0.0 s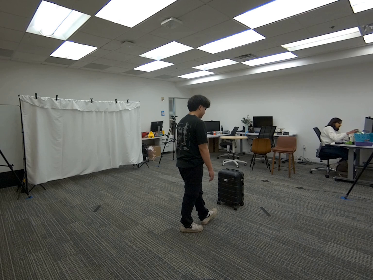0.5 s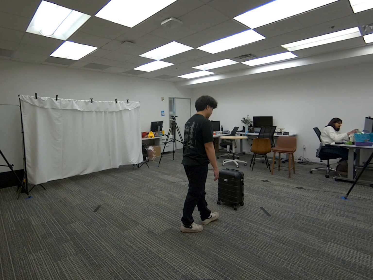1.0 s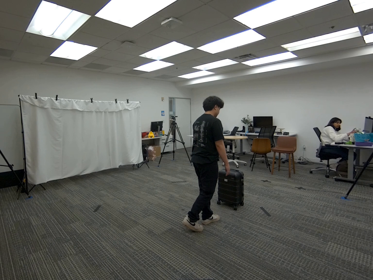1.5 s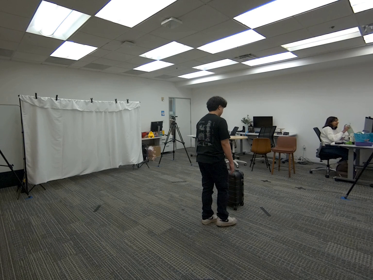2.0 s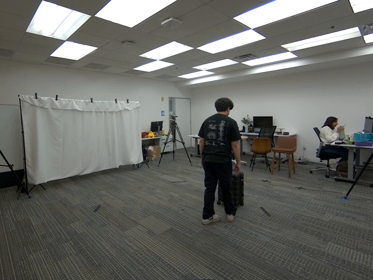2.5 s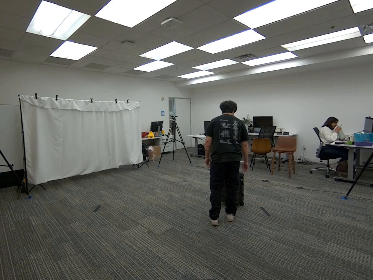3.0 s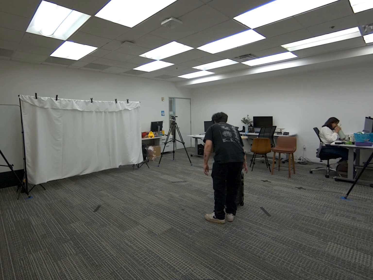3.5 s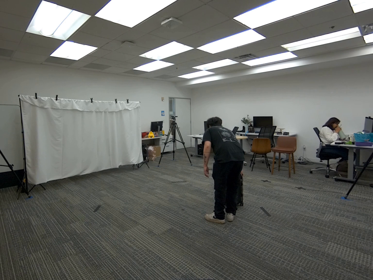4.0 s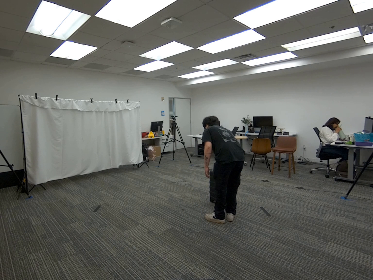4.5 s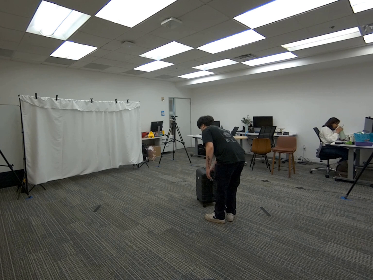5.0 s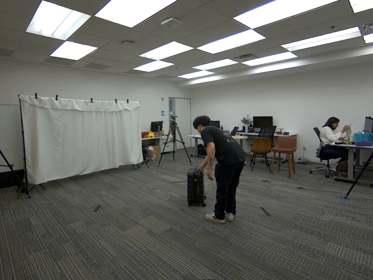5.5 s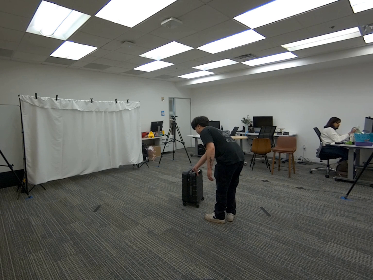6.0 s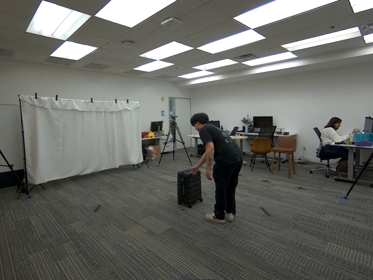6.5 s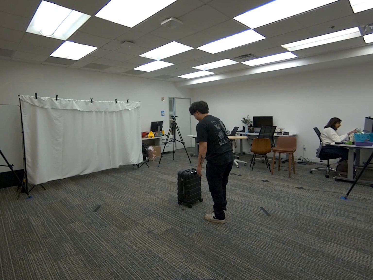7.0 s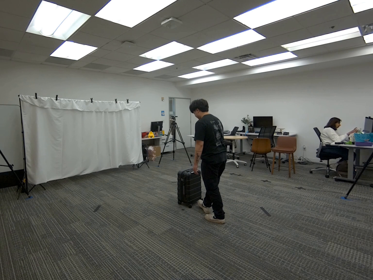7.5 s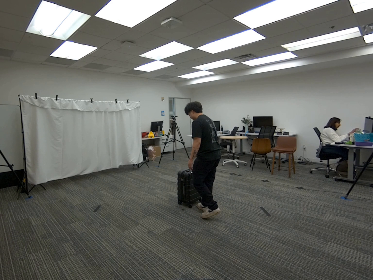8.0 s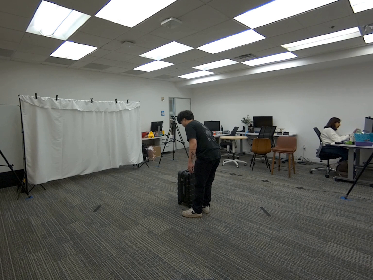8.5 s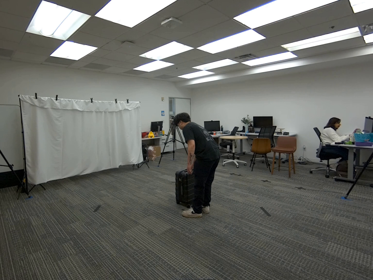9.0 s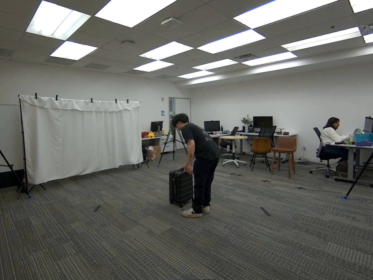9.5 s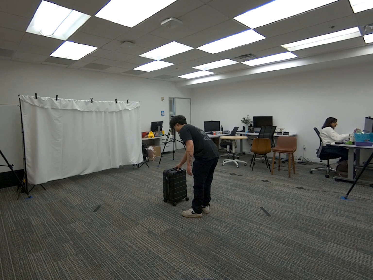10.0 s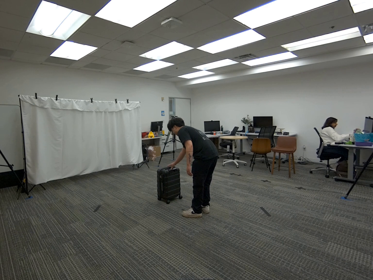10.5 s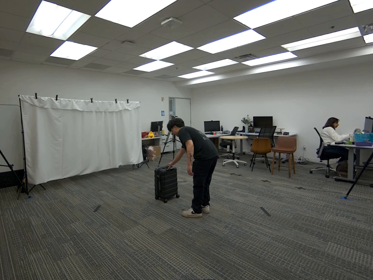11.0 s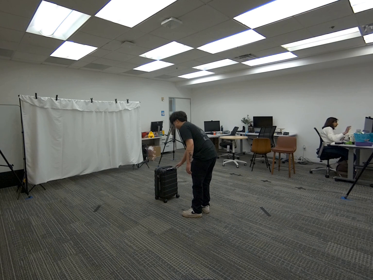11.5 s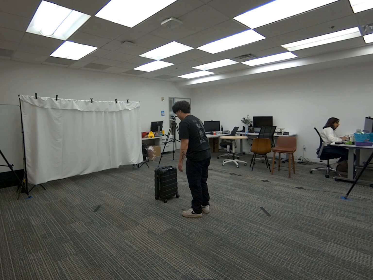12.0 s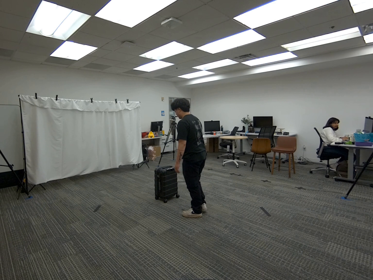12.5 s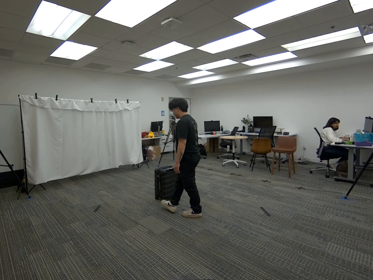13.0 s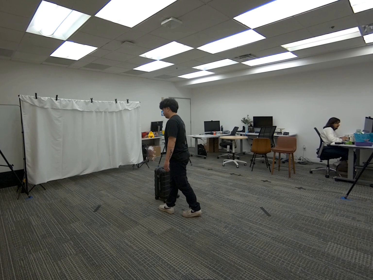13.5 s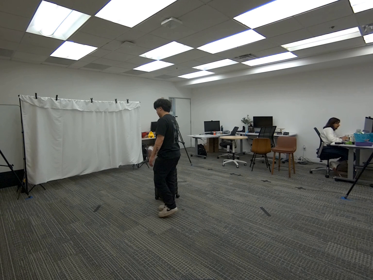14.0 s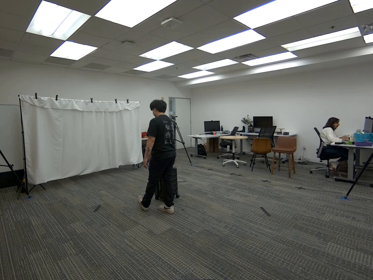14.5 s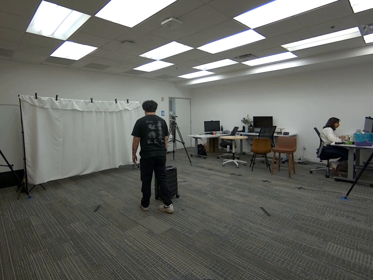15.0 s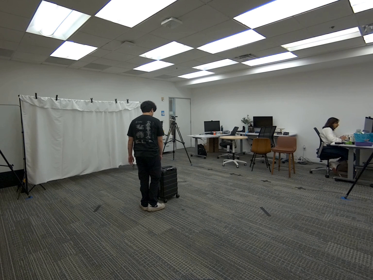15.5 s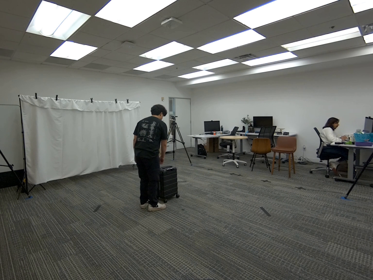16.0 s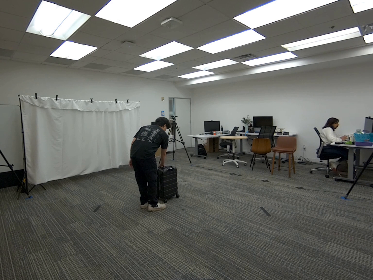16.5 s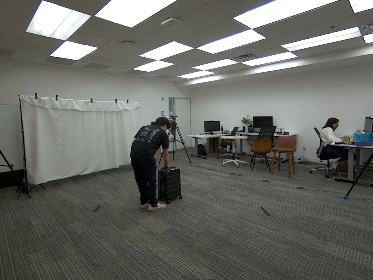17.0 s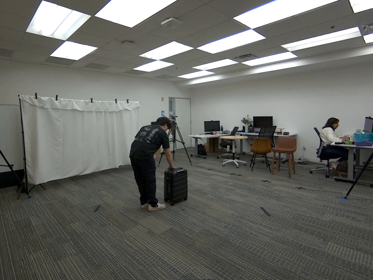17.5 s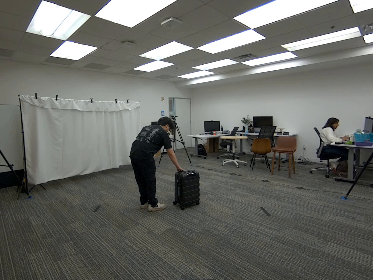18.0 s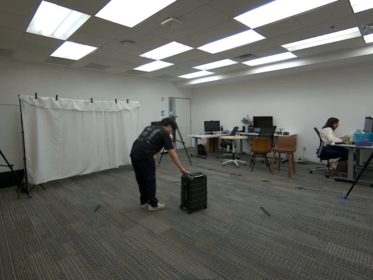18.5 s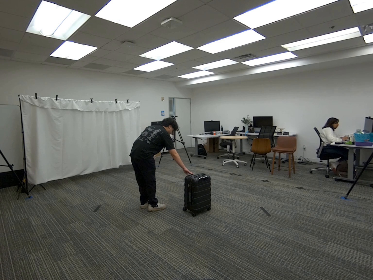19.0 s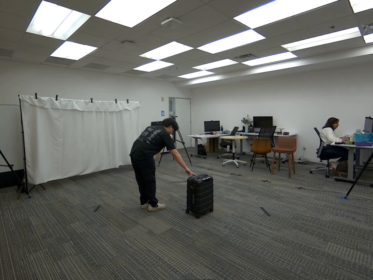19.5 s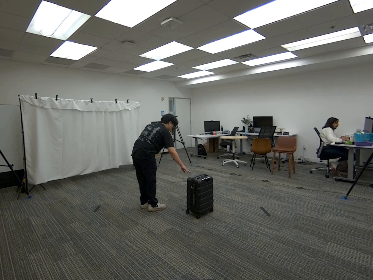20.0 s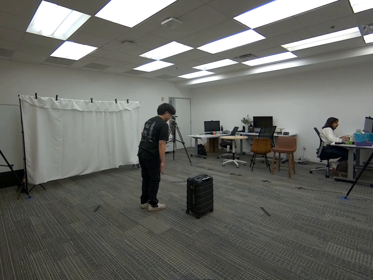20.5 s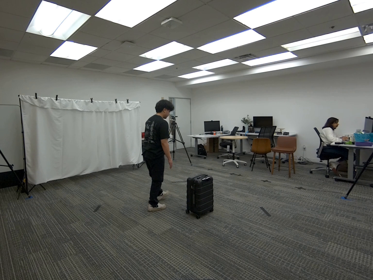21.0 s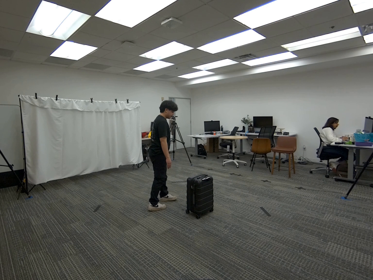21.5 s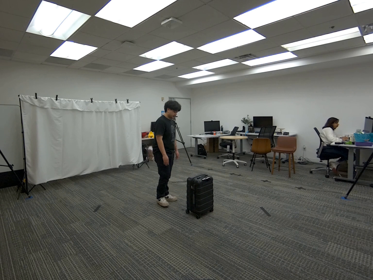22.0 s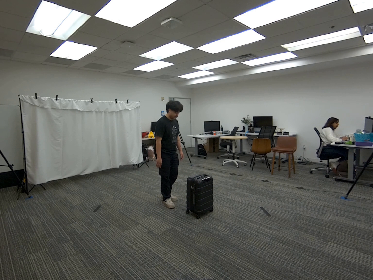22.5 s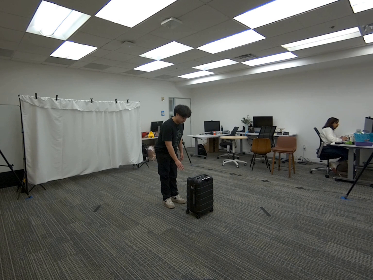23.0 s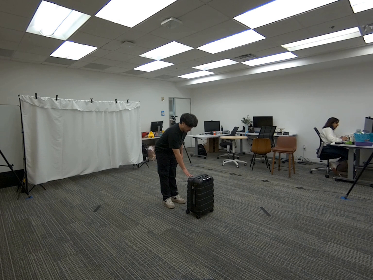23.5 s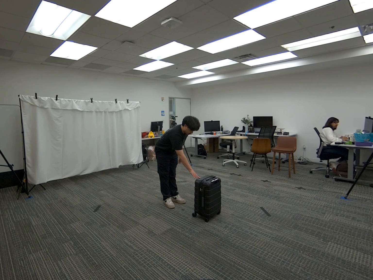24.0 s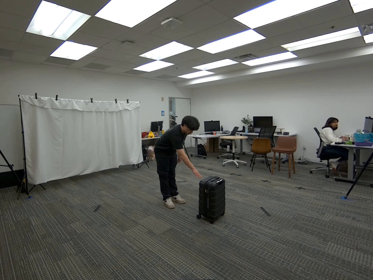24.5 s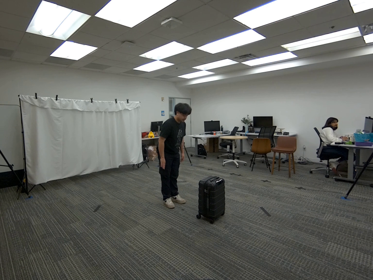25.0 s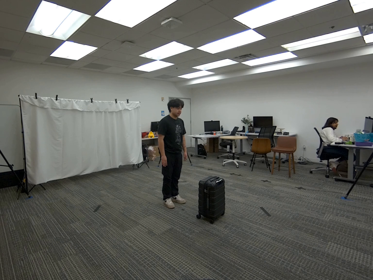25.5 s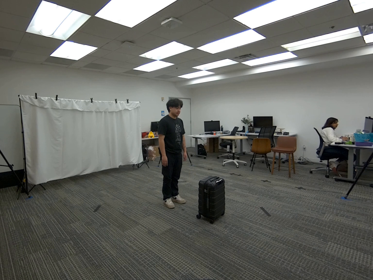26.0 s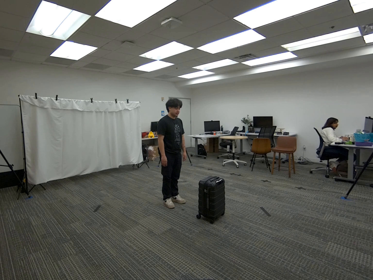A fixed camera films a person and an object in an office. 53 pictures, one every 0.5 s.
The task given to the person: Walk over to the luggage within the bounding area and using your right hand grasp the luggage and roll within the bounding area. Step away when complete.
